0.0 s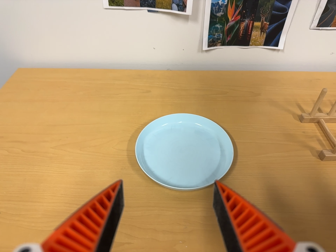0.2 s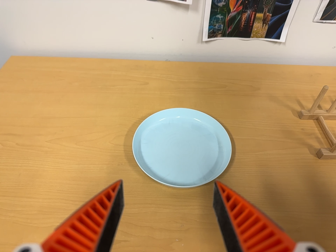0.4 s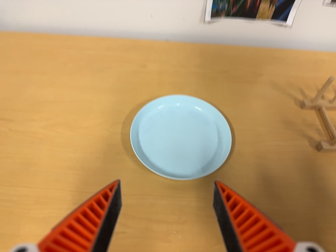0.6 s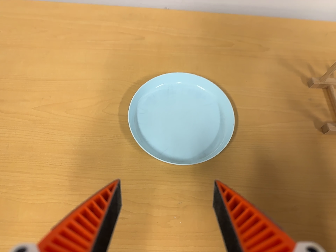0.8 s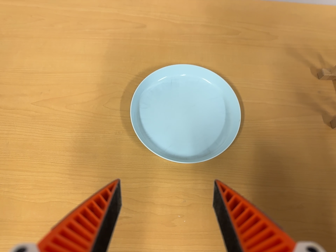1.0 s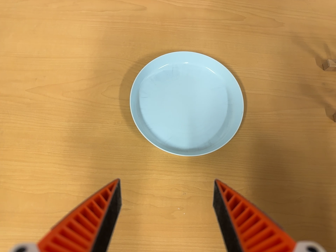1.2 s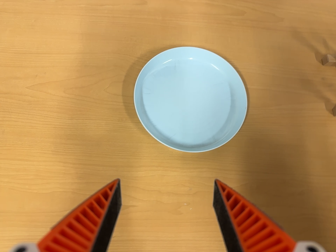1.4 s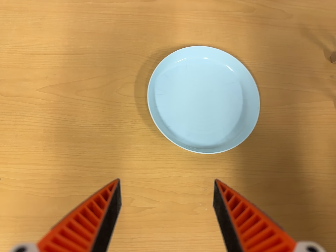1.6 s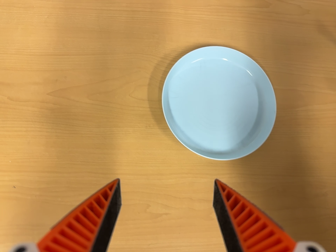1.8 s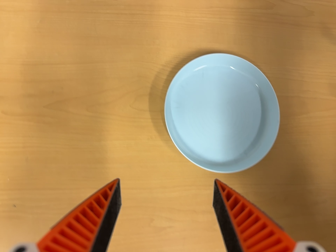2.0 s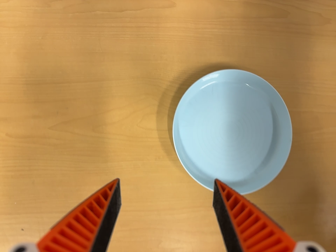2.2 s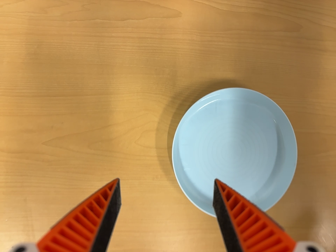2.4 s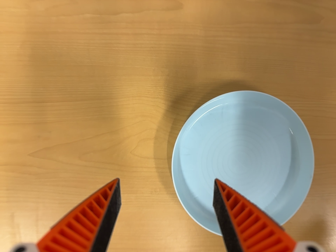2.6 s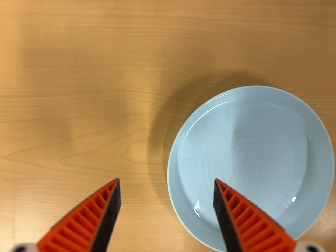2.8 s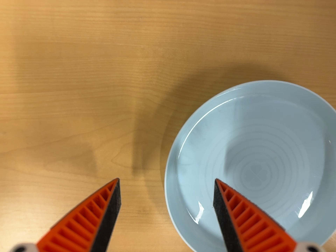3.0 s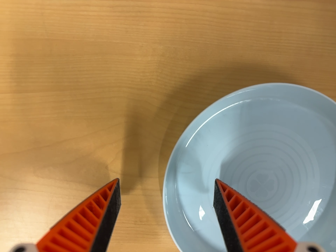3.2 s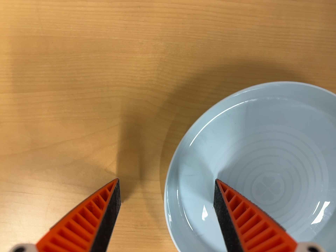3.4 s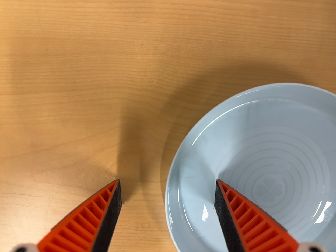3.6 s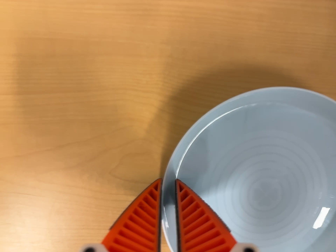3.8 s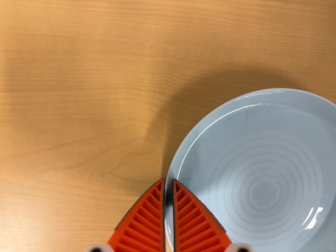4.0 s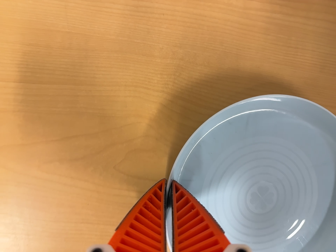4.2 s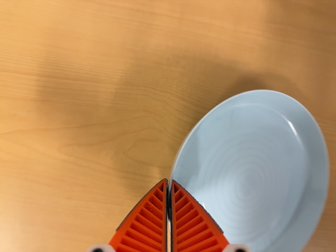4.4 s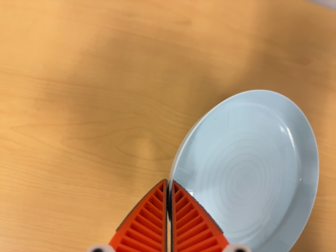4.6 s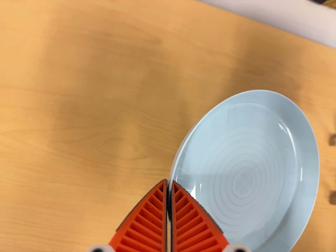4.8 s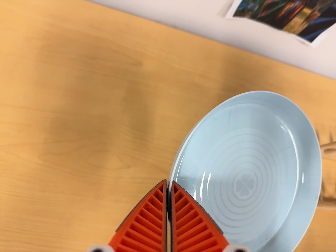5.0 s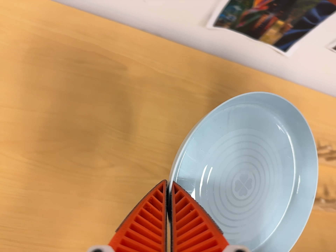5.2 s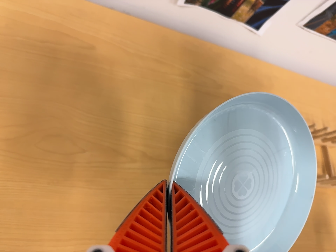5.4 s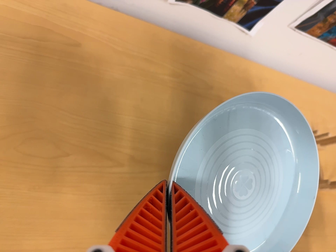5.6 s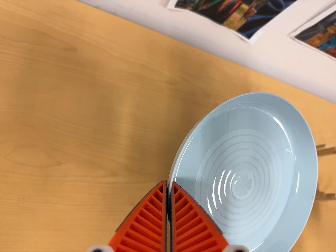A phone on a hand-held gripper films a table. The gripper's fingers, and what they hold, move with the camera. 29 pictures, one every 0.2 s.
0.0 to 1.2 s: The camera travels toward the top of its view and forward, about 14 cm. Its aim tips toward the bottom of its view by about 25 degrees.
1.2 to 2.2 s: The camera travels toward the top of its view and to its left, about 22 cm. Its aim tips toward the bottom of its view by about 15 degrees.
2.2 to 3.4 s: The camera travels forward and toward the top of its view, about 16 cm, so what stands in front looms larger. Its aim tips toward the bottom of its view by about 10 degrees.
3.4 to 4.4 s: The camera travels backward and toward the bottom of its view, about 14 cm, so what stands in front gets smaller. Its aim tips toward the top of its view by about 15 degrees. It rolls about its line of sight by about 10 degrees, and the scene rotates clockwise.
4.4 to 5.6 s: The camera pans to its right by about 20 degrees. It travels backward and toward the bottom of its view, about 9 cm, so what stands in front gets smaller. Its aim tips toward the top of its view by about 10 degrees.
The film runs forward here.
